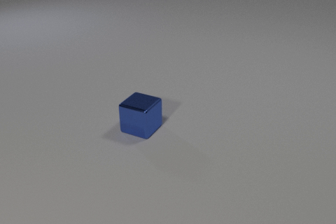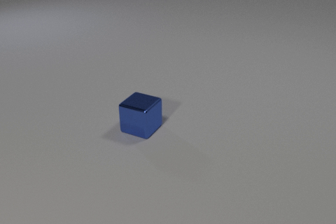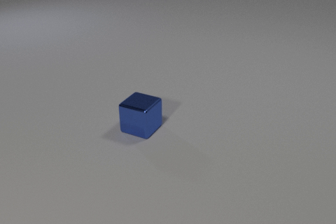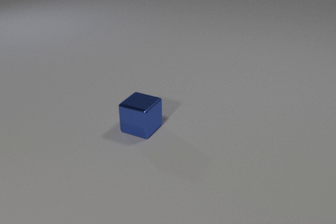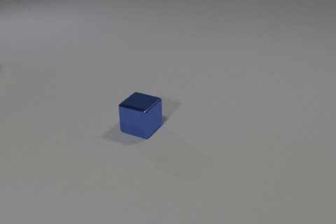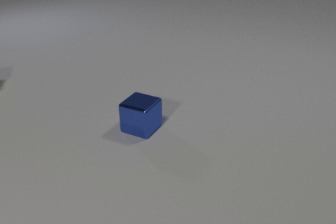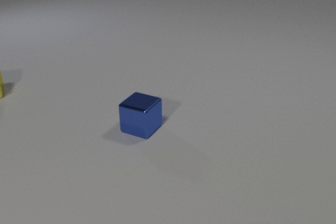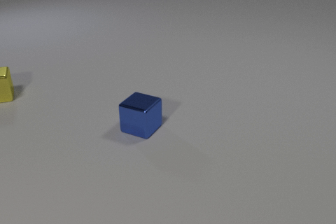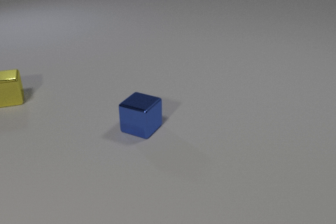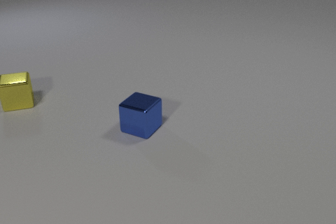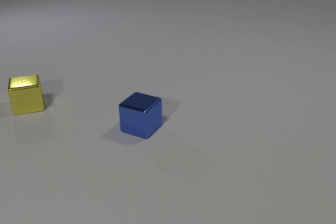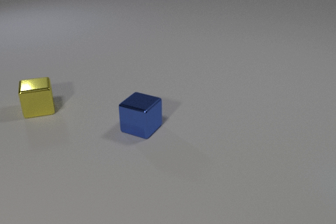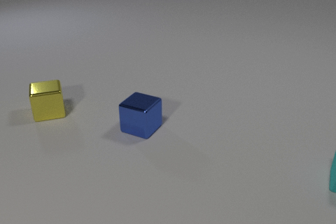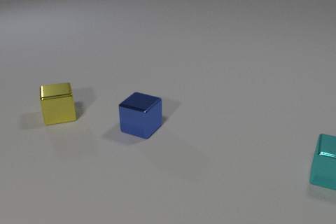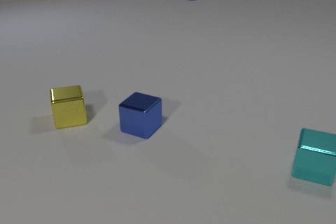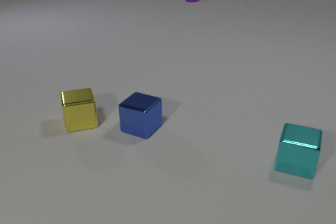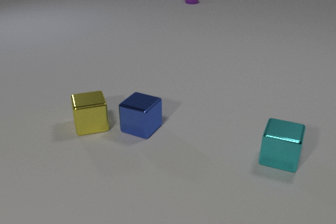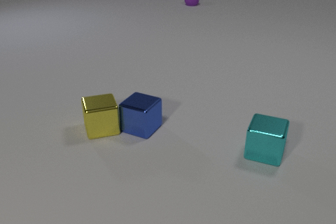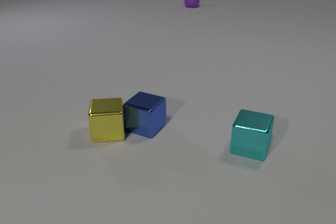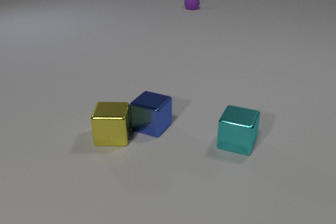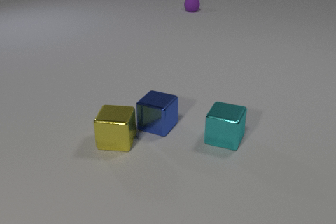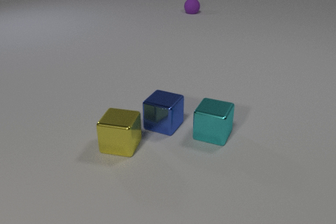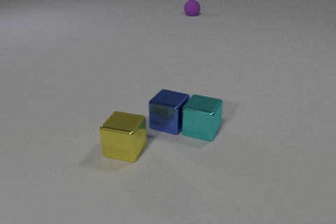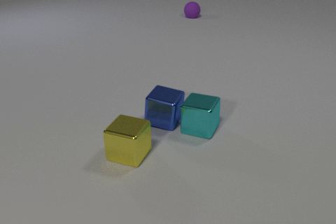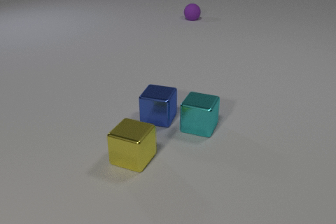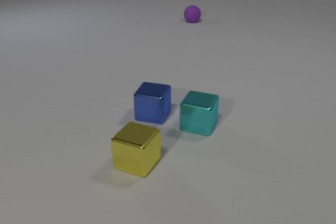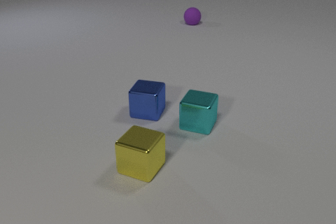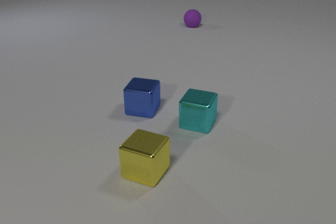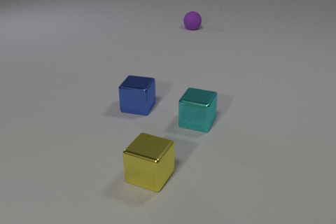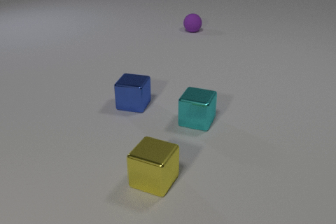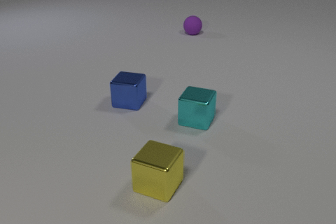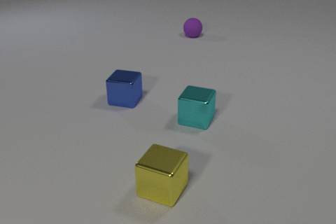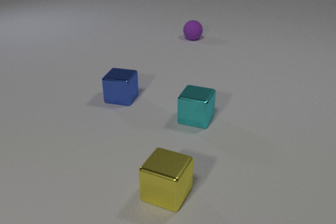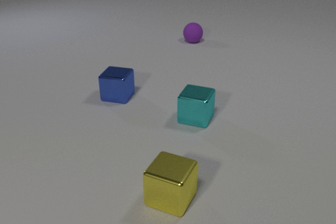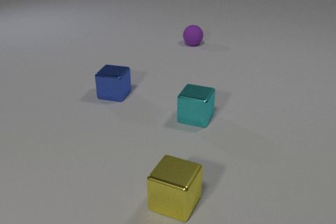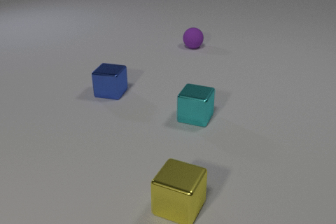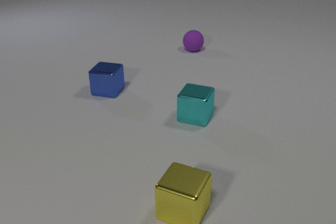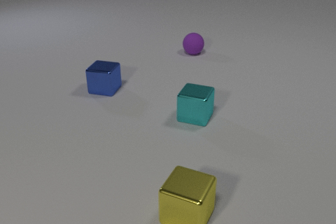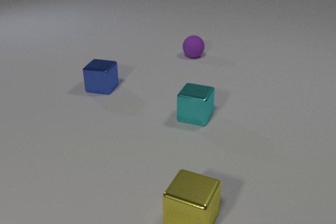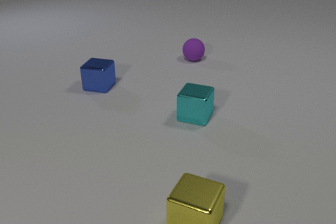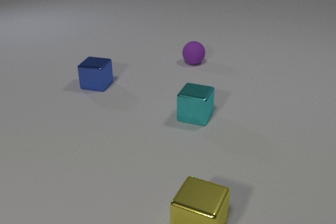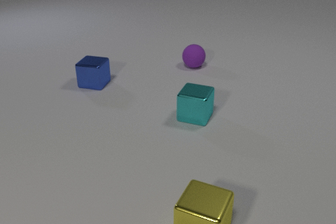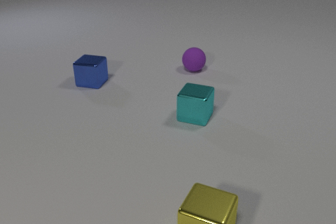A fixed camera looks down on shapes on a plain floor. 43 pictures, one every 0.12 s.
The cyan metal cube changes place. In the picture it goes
to the left.
The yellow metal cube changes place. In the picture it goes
toward the camera.
0.00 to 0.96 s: The yellow metal cube comes in at the left edge, slides toward the camera and to the right.
0.96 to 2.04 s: The yellow metal cube slides to the right and toward the camera. The cyan metal cube comes in at the right edge, slides to the left. The purple rubber sphere comes in at the top edge, rolls toward the camera. The yellow metal cube and the blue metal cube collide.
2.04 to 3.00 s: The yellow metal cube slides toward the camera and to the right, spins so that its near face slides to the left, clockwise seen from above. The blue metal cube slides away from the camera and to the right. The cyan metal cube slides to the left and away from the camera. The purple rubber sphere rolls toward the camera. The blue metal cube and the cyan metal cube collide.
3.00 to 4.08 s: The yellow metal cube slides toward the camera and to the right. The blue metal cube slides away from the camera and to the left. The cyan metal cube slides away from the camera. The purple rubber sphere rolls toward the camera.
4.08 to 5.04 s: The yellow metal cube slides toward the camera and to the right. The blue metal cube slides away from the camera and to the left. The purple rubber sphere rolls toward the camera.
What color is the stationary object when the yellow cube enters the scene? blue.
How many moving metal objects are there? 3.
How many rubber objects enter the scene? 1.
